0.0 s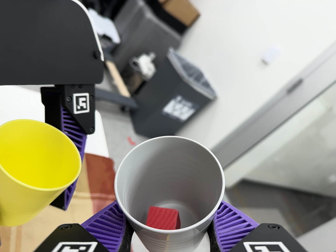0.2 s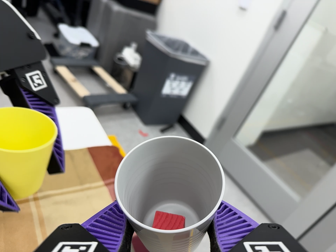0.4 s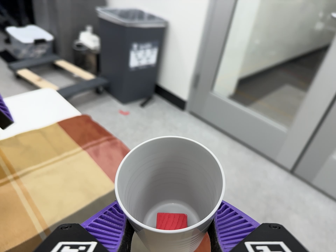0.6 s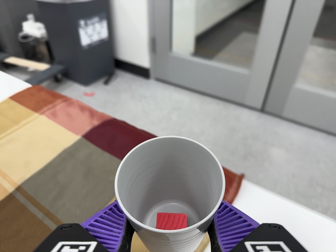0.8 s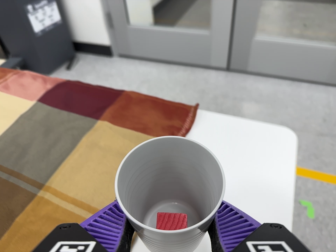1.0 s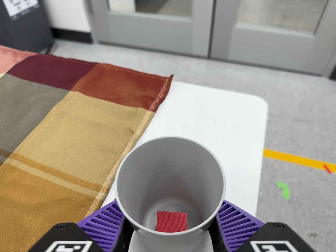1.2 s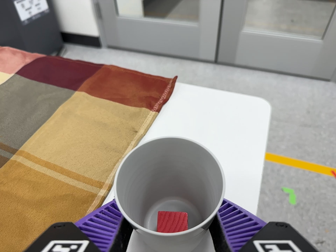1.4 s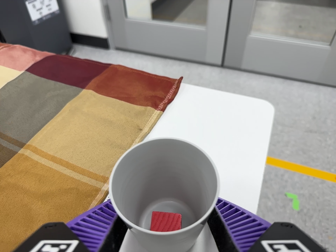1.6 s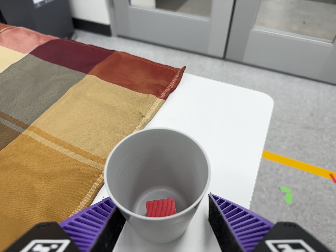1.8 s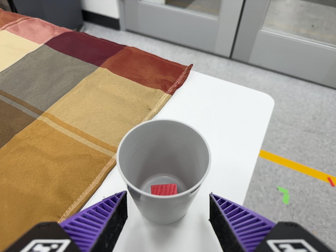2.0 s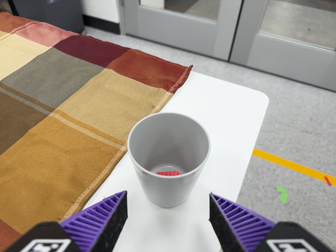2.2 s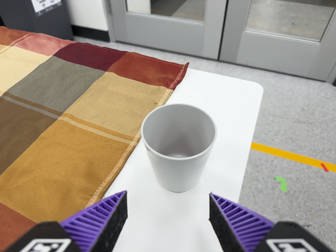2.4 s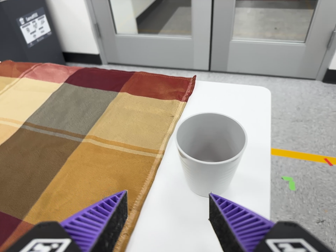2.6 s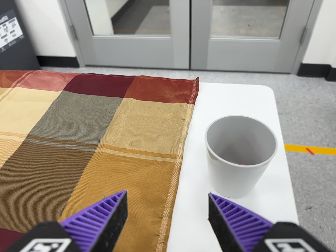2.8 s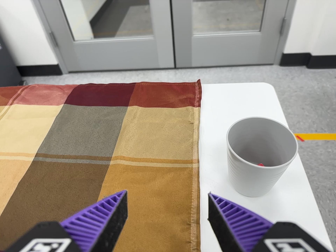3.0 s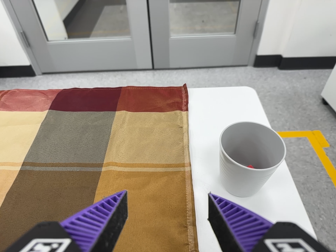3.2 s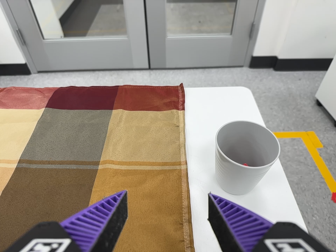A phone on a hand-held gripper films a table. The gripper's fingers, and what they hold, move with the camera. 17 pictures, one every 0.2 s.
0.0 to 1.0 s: The scene slides to the left, as the camera pans about 15 degrees to its right. It travels toward the bottom of its view and to its right, about 34 cm, so close, fixed things drift upward. Its aim tips toward the bottom of its view by about 20 degrees, and the scene shifts upward. It rolls about its line of sight by about 60 degrees, and the scene rotates counterclockwise.
1.0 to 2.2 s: The camera travels backward and toward the bottom of its view, about 10 cm, so what stands in front gets smaller.
2.2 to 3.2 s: The camera pans to its right by about 15 degrees. It travels to its left, about 16 cm. It rolls about its line of sight by about 15 degrees, and the scene rotates counterclockwise.
The film runs backward here.
